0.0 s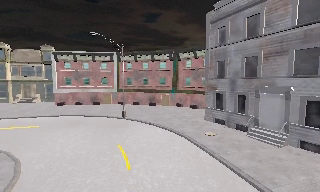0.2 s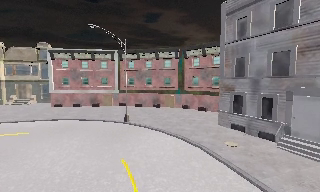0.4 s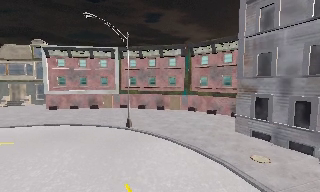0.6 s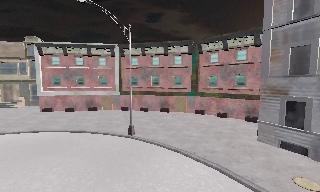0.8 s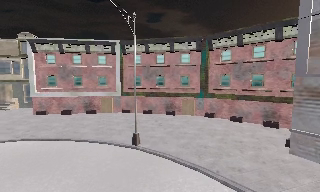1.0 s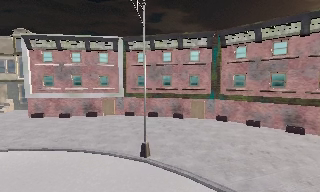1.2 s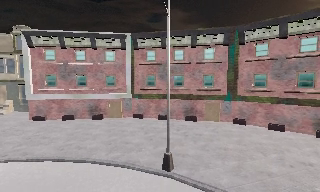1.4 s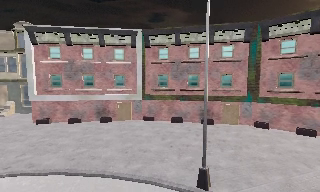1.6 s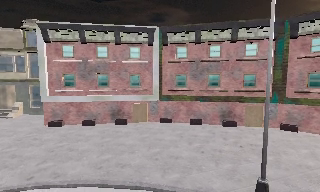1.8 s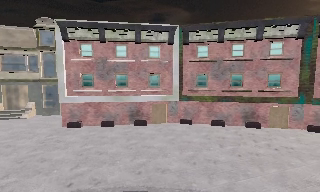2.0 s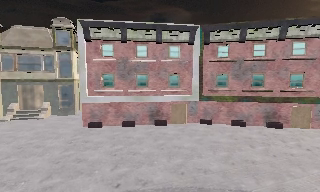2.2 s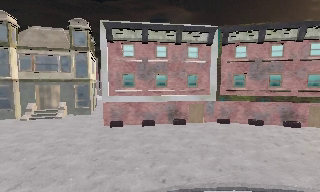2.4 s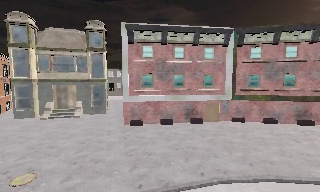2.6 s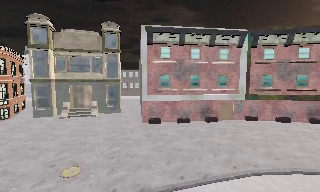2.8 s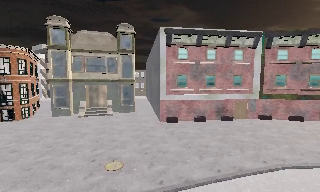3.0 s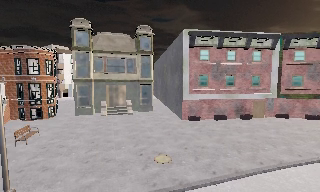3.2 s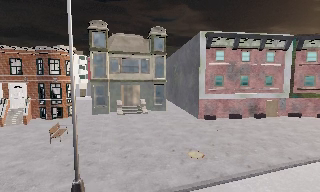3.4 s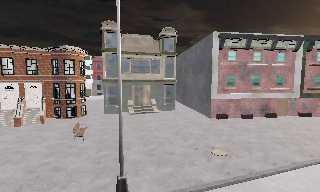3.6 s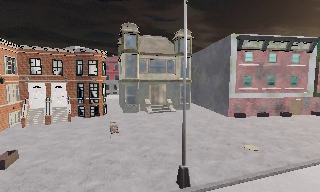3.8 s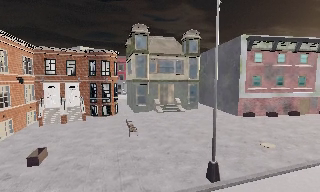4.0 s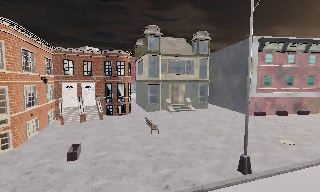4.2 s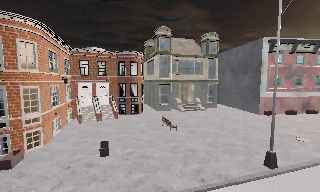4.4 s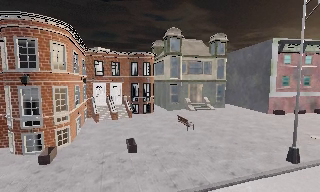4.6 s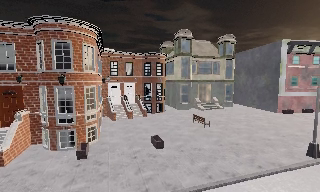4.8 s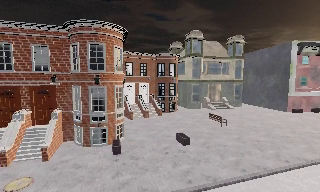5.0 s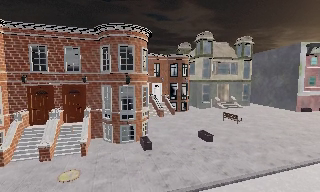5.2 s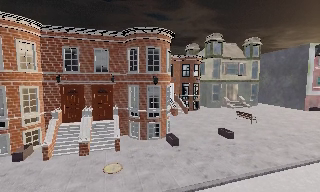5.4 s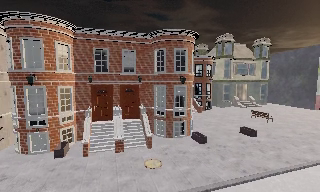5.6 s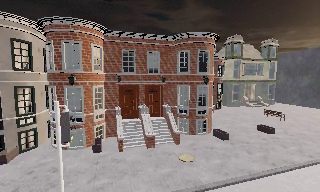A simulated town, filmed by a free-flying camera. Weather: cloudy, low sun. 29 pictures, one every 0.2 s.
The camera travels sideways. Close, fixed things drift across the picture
to the right.
0.0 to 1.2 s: The camera travels forward and to its left, about 11 m, so what stands in front looms larger.
1.2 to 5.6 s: The camera travels to its left, about 35 m, so close, fixed things drift to the right.
The film runs backward here.
